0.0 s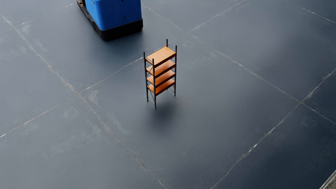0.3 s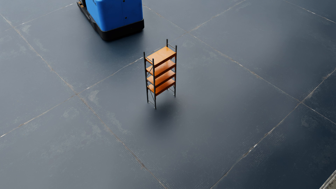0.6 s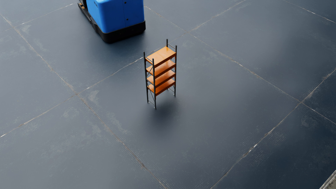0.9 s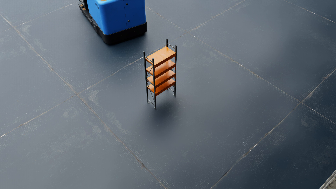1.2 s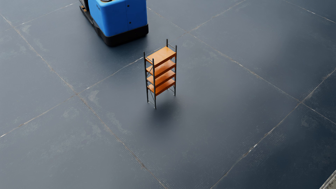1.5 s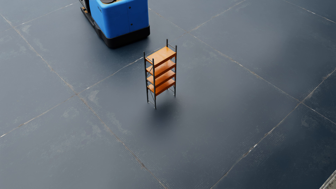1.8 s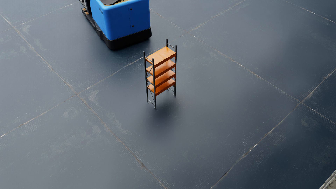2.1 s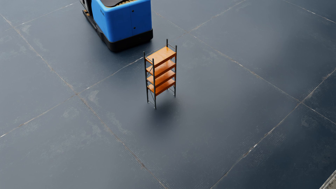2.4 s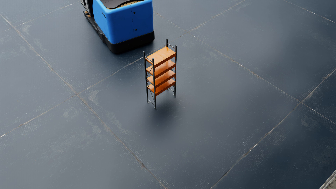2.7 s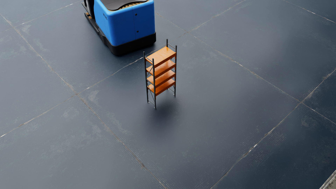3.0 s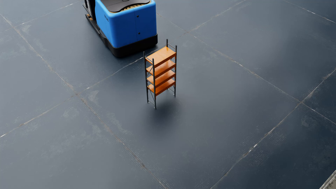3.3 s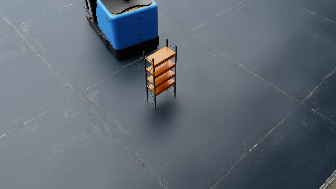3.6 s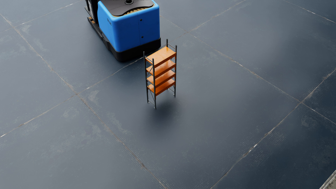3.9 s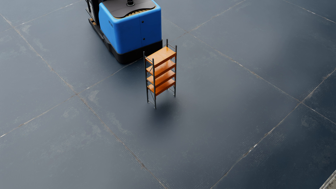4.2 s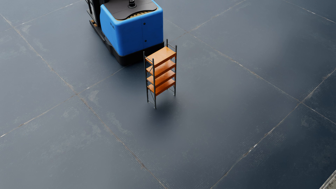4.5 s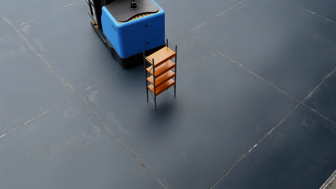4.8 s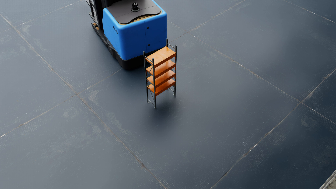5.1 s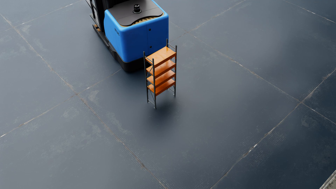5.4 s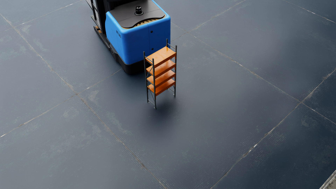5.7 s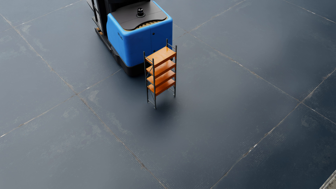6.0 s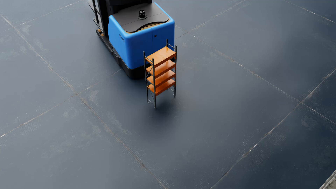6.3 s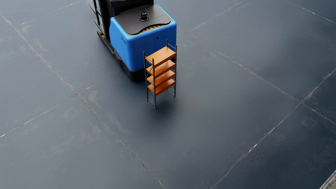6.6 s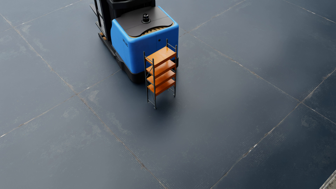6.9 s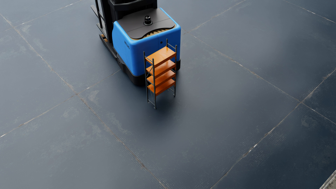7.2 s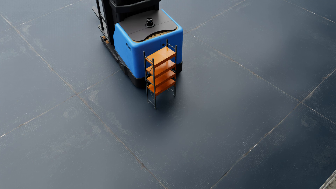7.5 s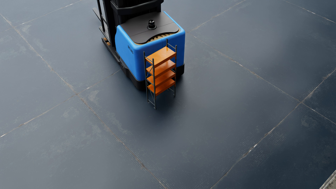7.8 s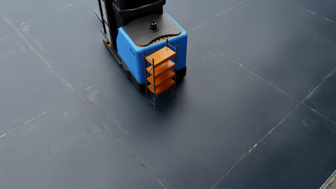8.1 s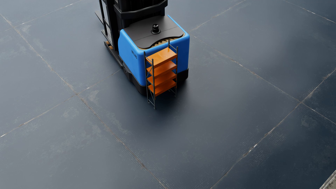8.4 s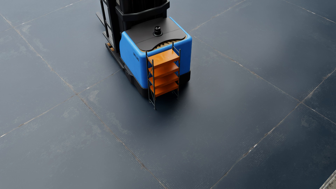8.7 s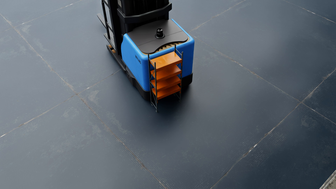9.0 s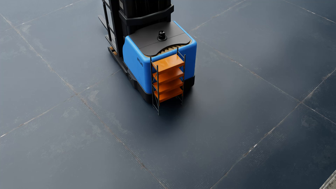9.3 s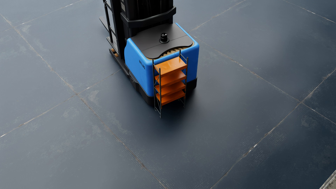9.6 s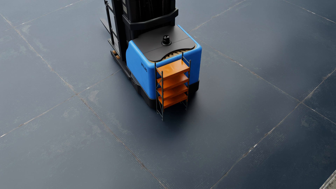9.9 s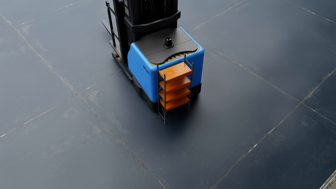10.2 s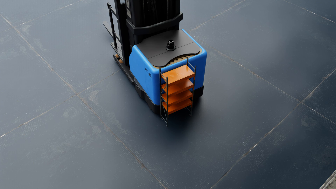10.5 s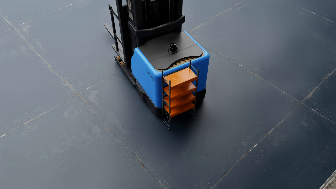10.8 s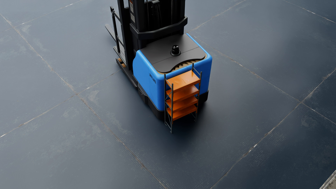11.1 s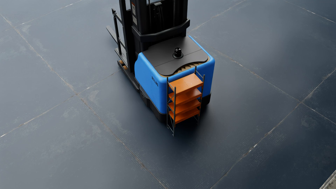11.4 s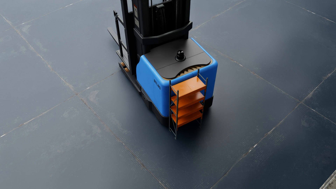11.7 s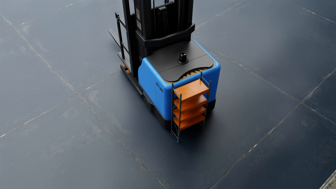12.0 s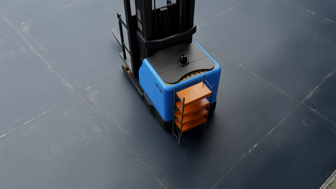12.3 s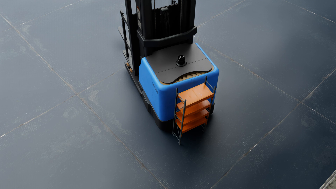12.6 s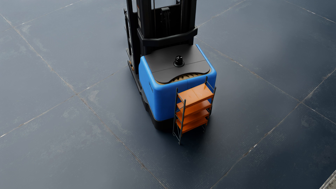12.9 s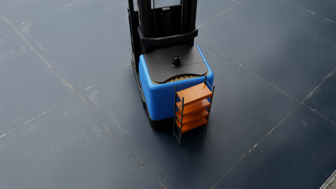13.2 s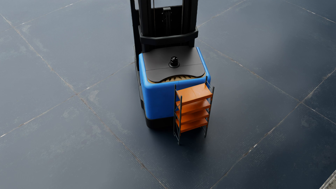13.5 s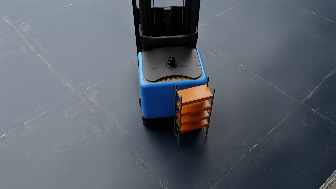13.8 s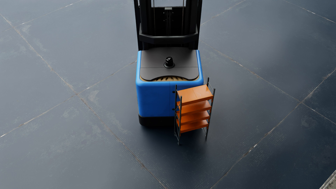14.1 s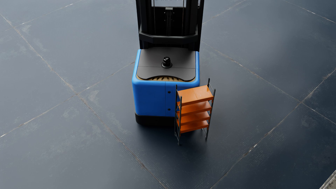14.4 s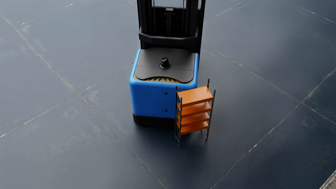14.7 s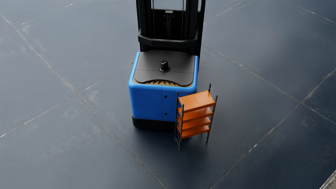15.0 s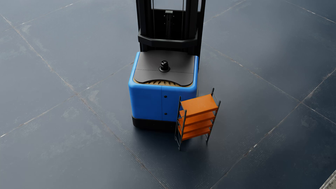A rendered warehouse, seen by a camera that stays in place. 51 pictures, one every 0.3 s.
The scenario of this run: A forklift runs into an object in its way.
